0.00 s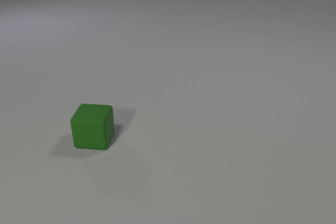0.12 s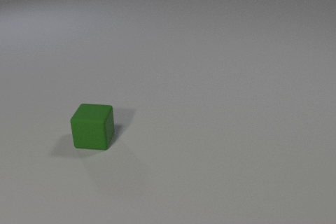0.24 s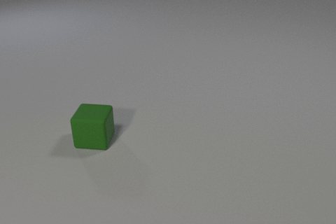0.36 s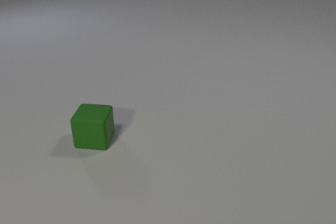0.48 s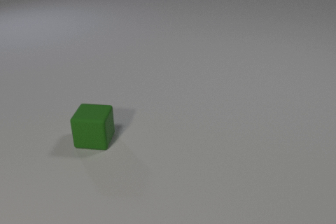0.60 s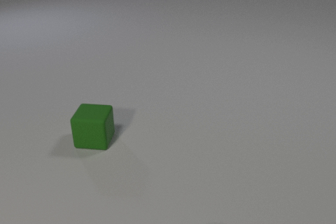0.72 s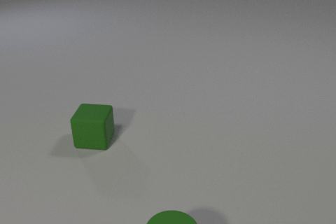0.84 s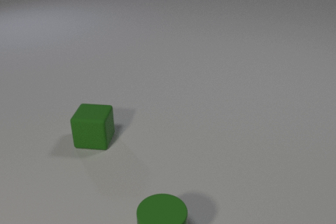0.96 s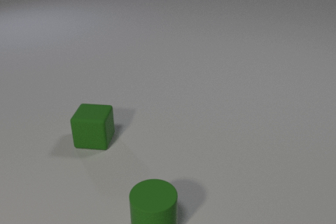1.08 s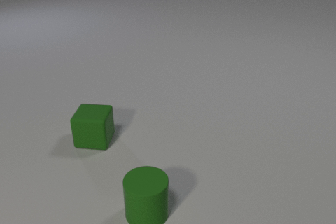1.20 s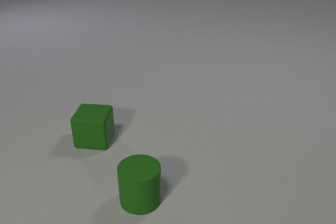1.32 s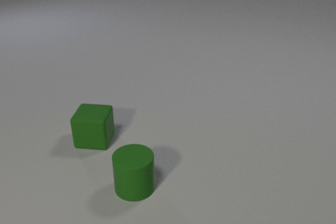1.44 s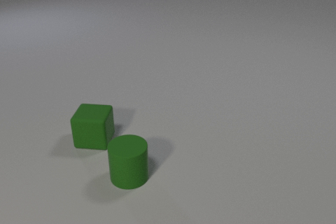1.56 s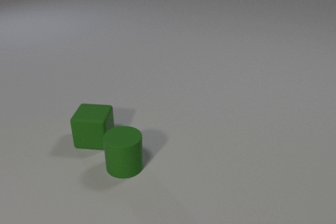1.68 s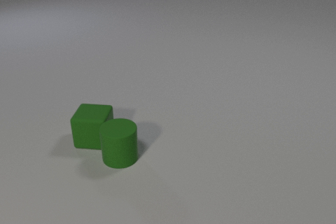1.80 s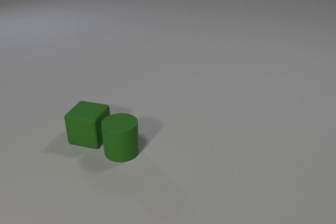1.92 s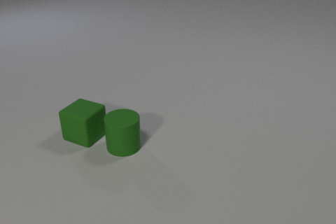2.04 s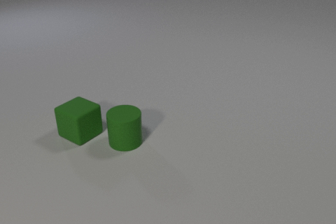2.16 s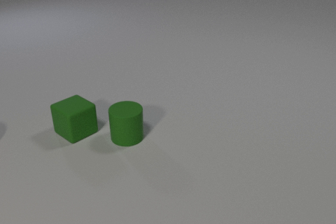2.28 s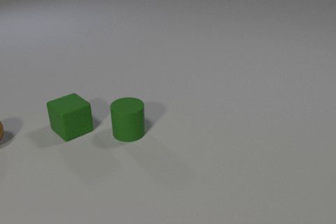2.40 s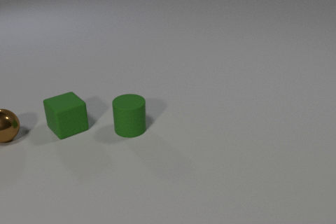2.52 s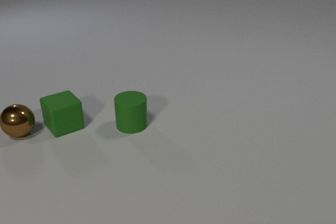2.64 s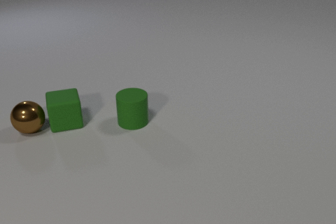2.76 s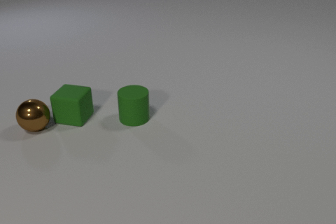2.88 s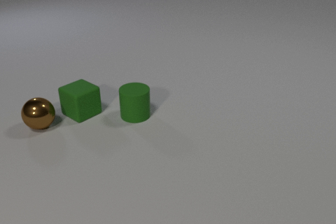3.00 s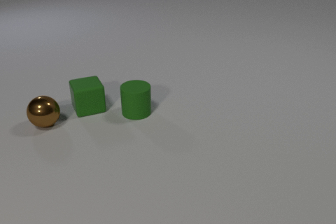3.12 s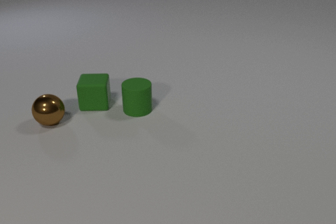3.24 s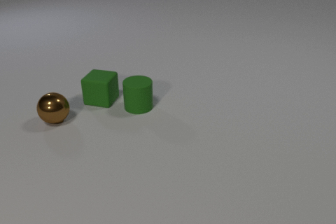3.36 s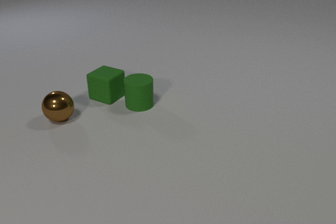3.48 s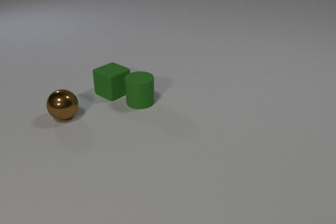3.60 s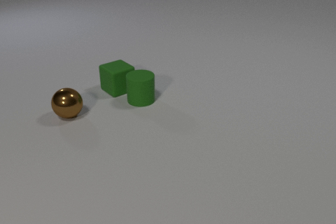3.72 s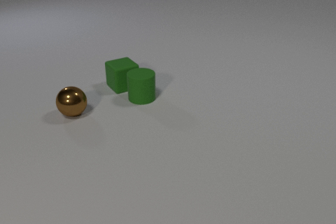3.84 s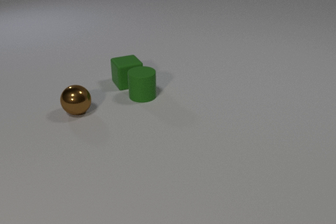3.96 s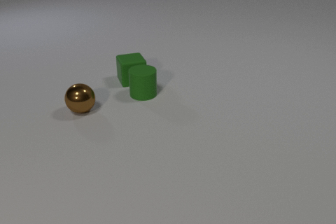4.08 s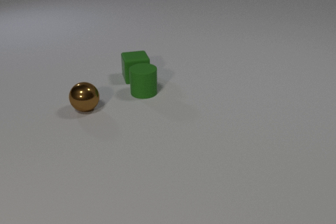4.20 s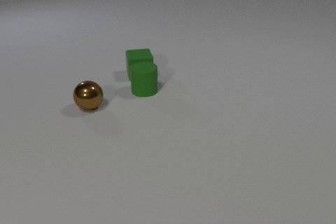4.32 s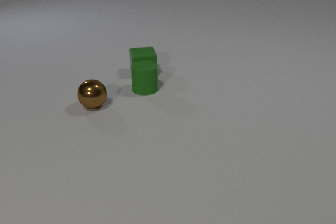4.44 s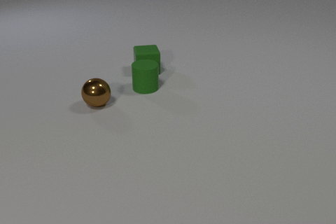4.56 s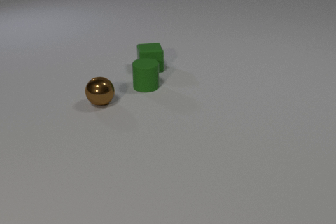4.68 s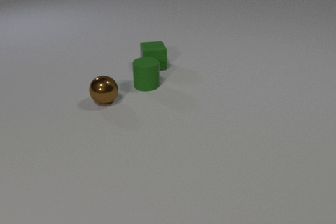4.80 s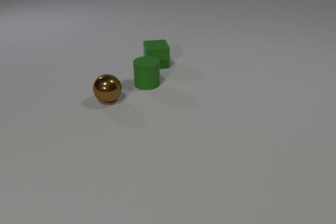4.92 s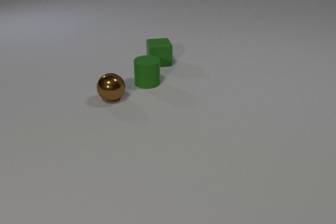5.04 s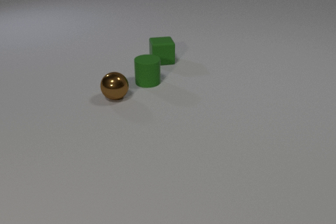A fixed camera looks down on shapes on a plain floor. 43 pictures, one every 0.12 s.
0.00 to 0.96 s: The green rubber cylinder comes in at the bottom edge, slides away from the camera and to the left.
0.96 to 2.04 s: The green rubber cylinder slides away from the camera. The green rubber cube slides away from the camera and to the left, spins clockwise seen from above by about 30 degrees, its near face sliding to the left. The green rubber cylinder and the green rubber cube collide.
2.04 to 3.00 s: The green rubber cylinder slides away from the camera. The green rubber cube slides away from the camera, spins so that its near face slides to the left, clockwise seen from above. The brown metal sphere comes in at the left edge, rolls to the right. The green rubber cube and the brown metal sphere collide.
3.00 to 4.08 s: The green rubber cylinder slides away from the camera. The green rubber cube slides away from the camera and to the right, spins clockwise seen from above by about 105 degrees, its near face sliding to the left. The brown metal sphere rolls to the right and away from the camera.
4.08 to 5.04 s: The green rubber cylinder slides away from the camera. The green rubber cube slides away from the camera and to the right. The brown metal sphere rolls to the right and away from the camera.
What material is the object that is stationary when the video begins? rubber.
What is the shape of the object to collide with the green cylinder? cube.
What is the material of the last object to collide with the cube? metal.
